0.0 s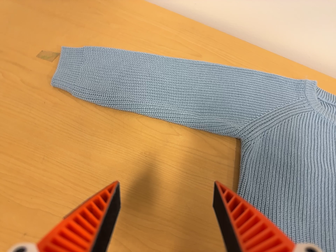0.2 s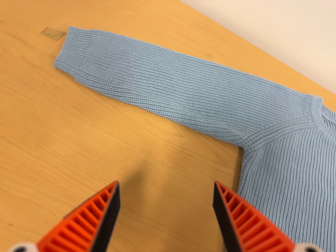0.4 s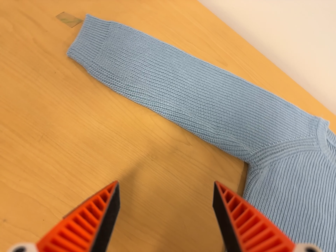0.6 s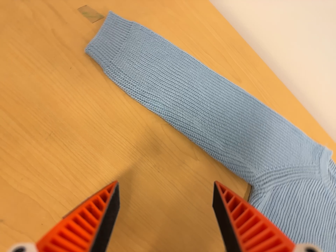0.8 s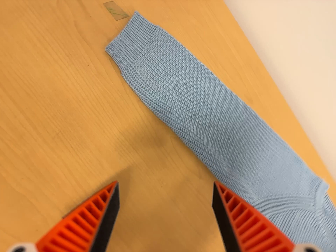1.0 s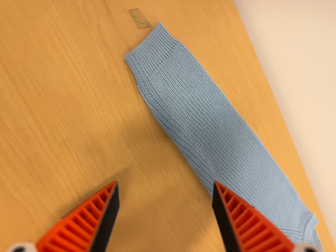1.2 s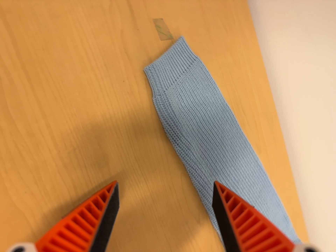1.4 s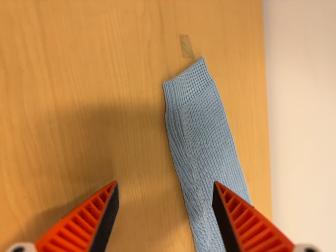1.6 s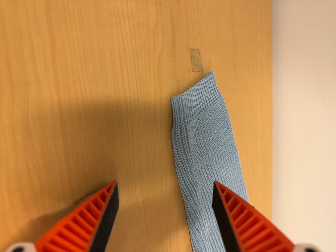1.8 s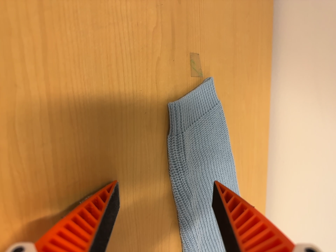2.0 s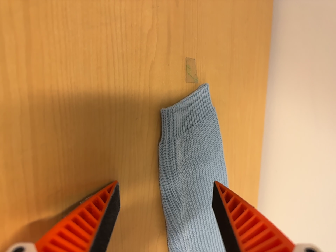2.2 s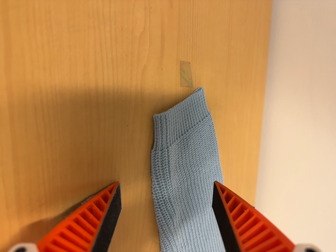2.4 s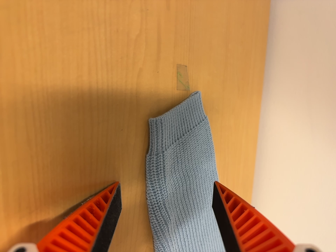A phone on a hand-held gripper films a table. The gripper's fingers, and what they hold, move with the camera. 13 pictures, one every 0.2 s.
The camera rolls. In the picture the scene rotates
clockwise.
0.0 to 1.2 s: The camera pans to its right by about 15 degrees. It travels to its left, toward the top of its view and forward, about 18 cm. It rolls about its line of sight by about 50 degrees, and the scene rotates clockwise.
1.2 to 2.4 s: The camera travels toward the top of its view and forward, about 8 cm, so close, fixed things drift downward. It rolls about its line of sight by about 20 degrees, and the scene rotates clockwise.
The film runs forward here.
